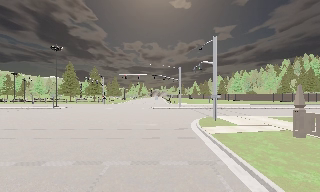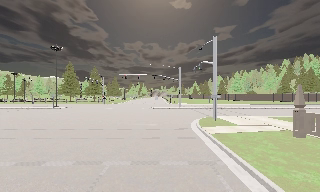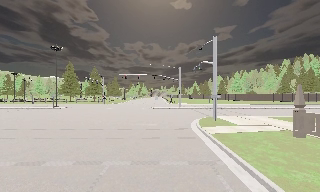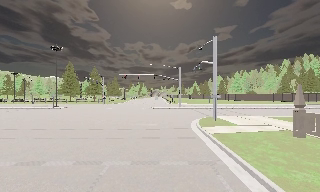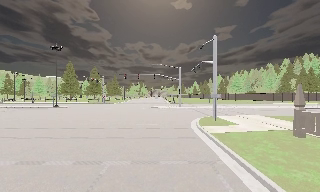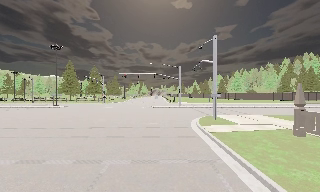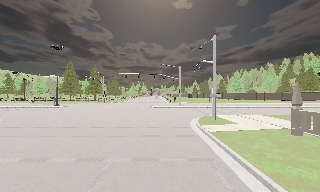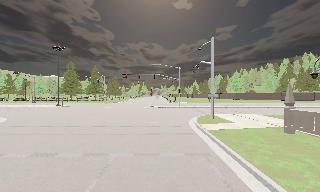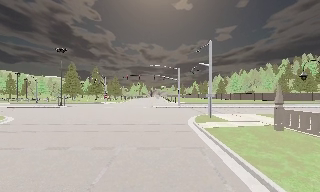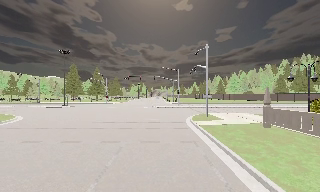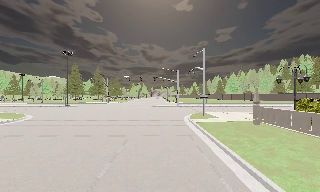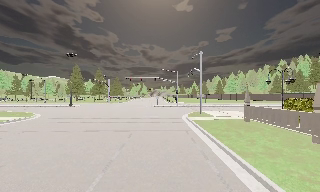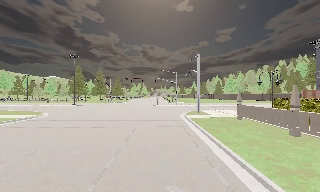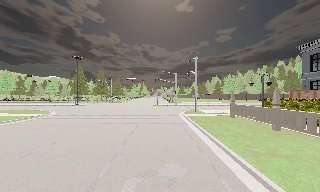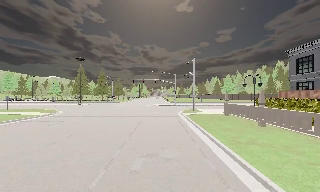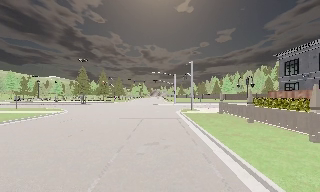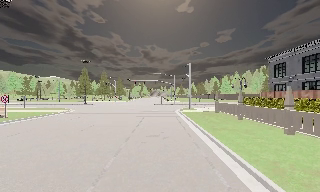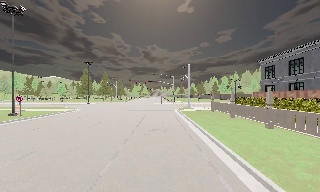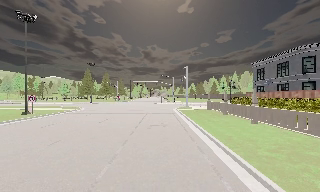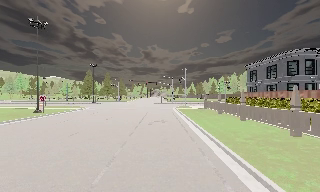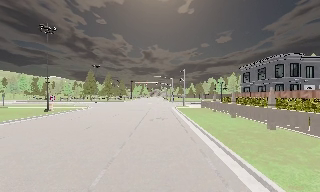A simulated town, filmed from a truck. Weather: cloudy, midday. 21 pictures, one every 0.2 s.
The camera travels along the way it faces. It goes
backward.
0.0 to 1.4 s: The camera travels backward, about 0.5 m, so what stands in front gets smaller. It gains speed.
1.4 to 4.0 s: The camera travels backward, about 19 m, so what stands in front gets smaller.
The film runs backward here.
